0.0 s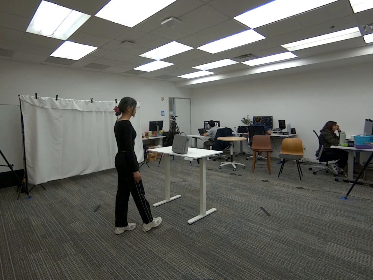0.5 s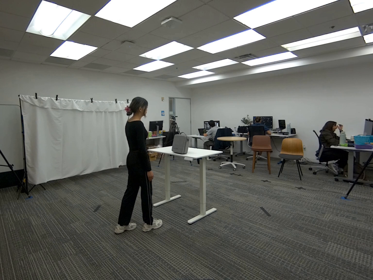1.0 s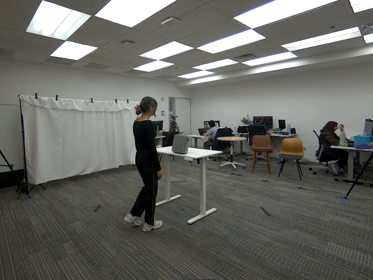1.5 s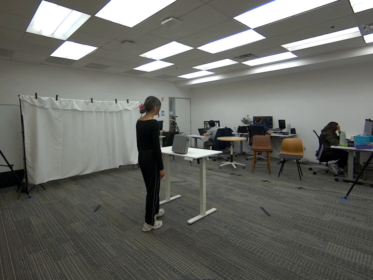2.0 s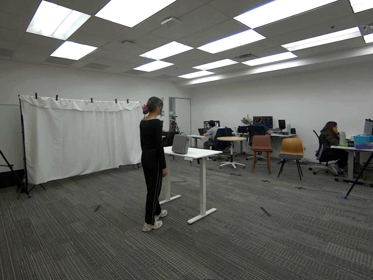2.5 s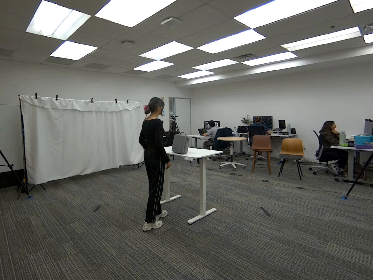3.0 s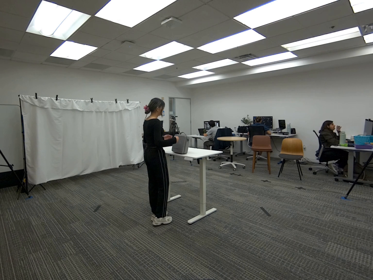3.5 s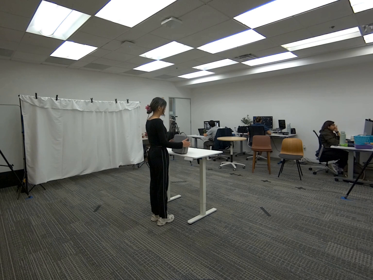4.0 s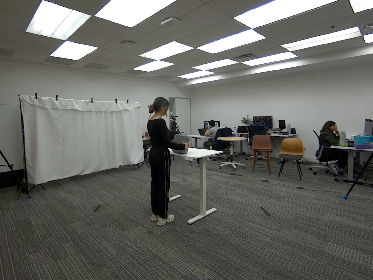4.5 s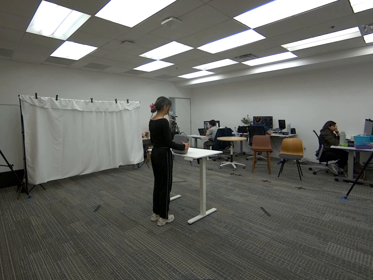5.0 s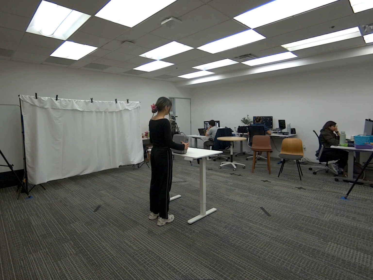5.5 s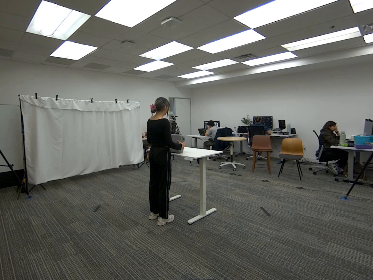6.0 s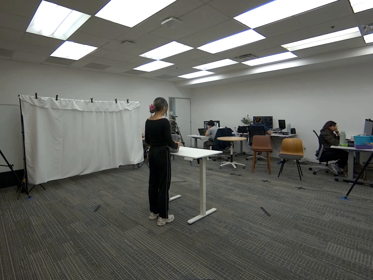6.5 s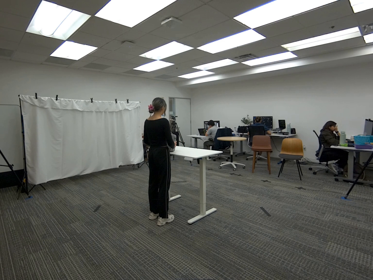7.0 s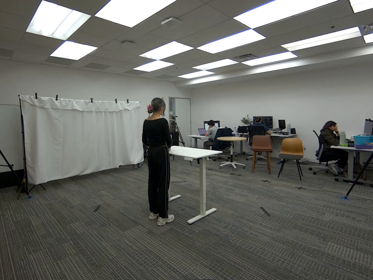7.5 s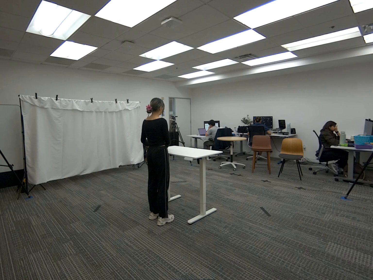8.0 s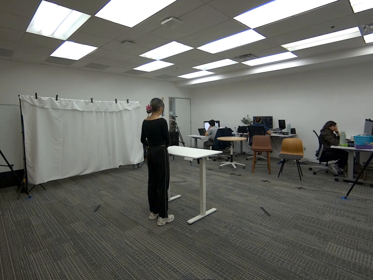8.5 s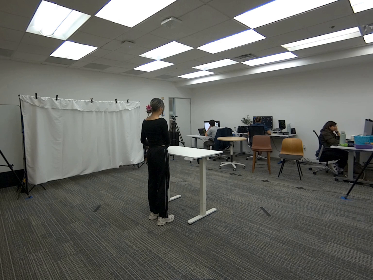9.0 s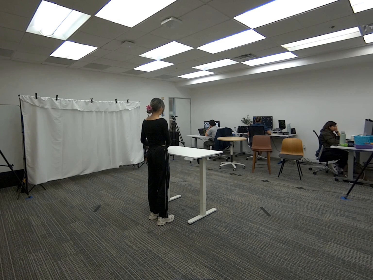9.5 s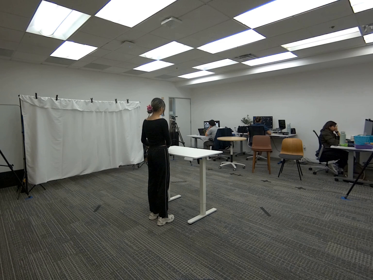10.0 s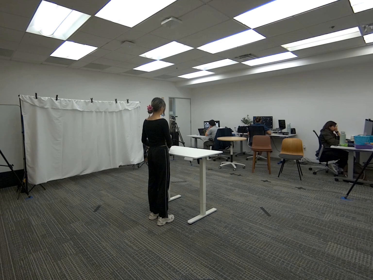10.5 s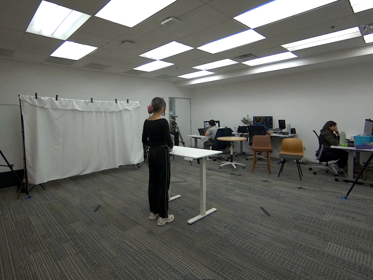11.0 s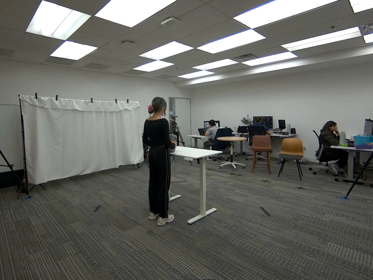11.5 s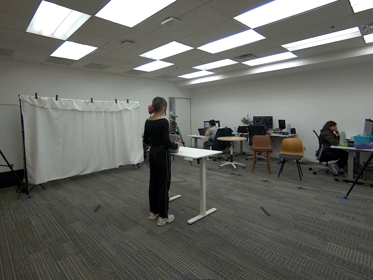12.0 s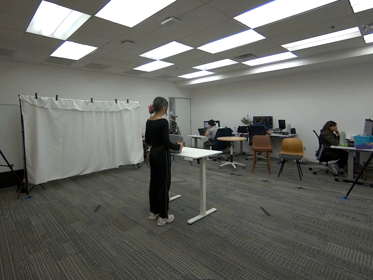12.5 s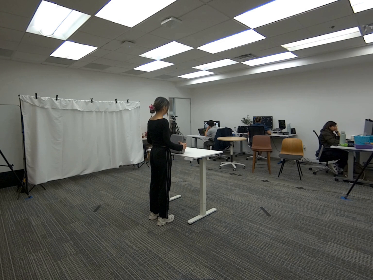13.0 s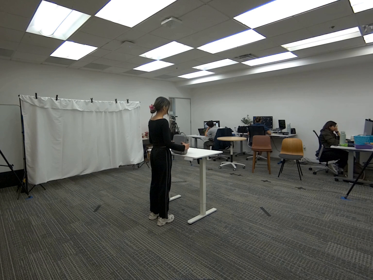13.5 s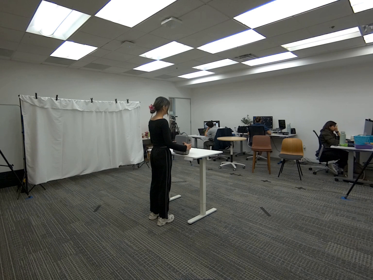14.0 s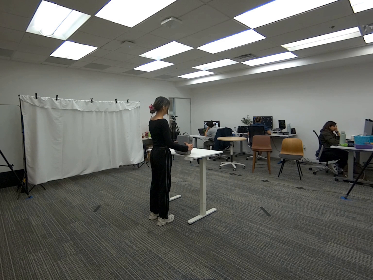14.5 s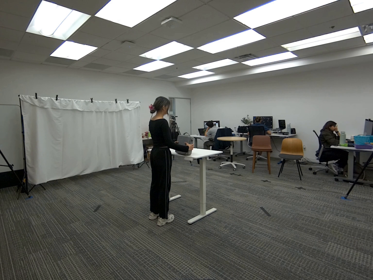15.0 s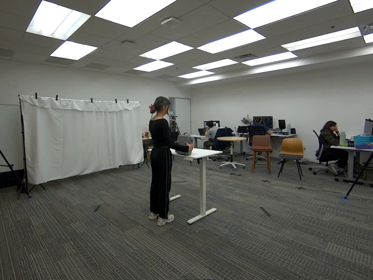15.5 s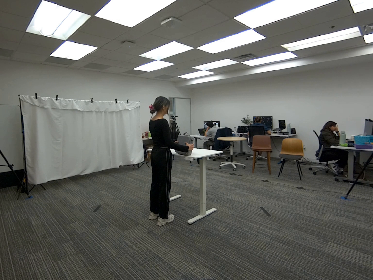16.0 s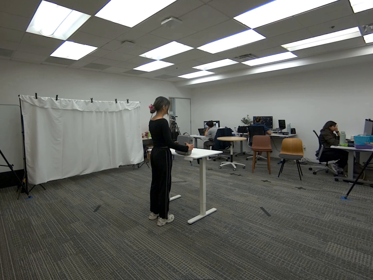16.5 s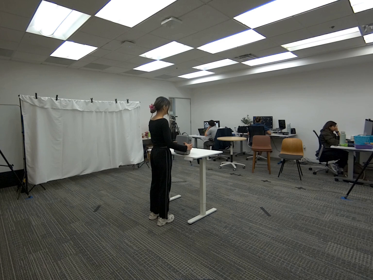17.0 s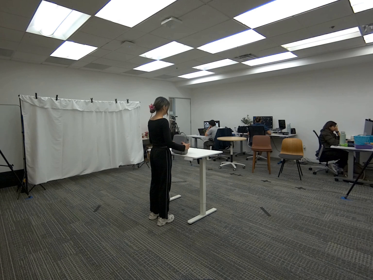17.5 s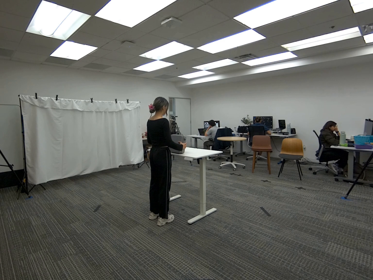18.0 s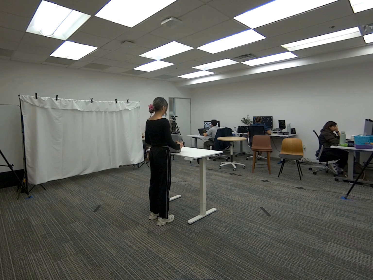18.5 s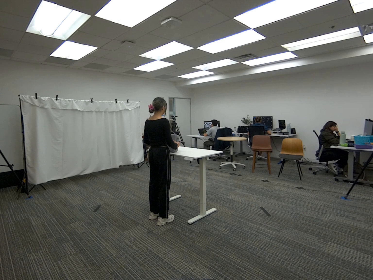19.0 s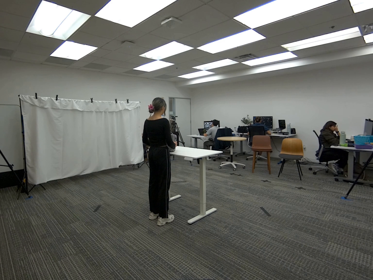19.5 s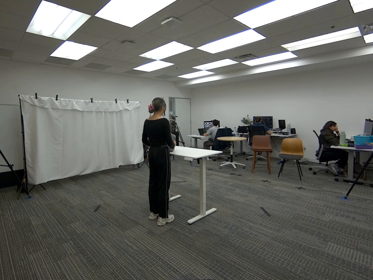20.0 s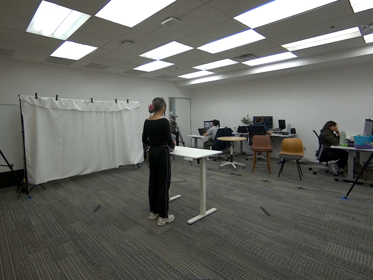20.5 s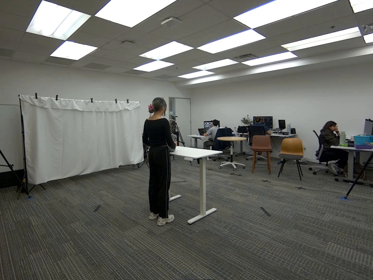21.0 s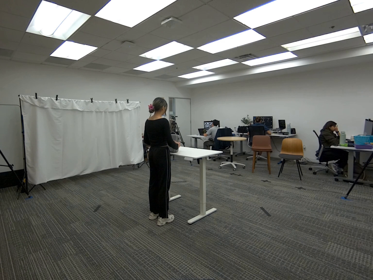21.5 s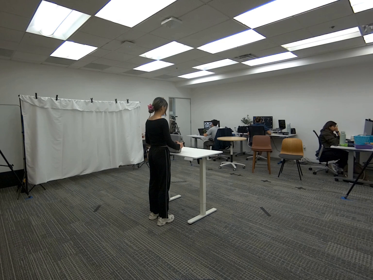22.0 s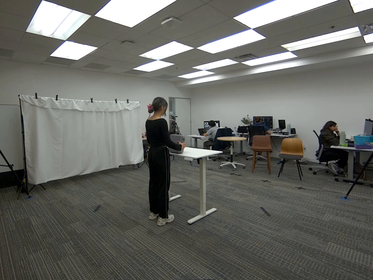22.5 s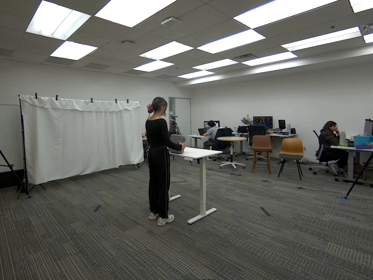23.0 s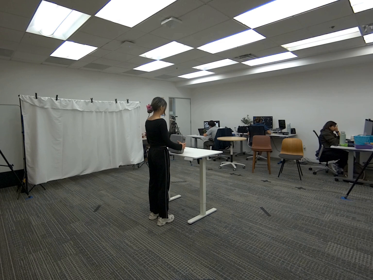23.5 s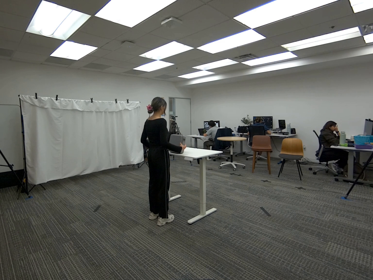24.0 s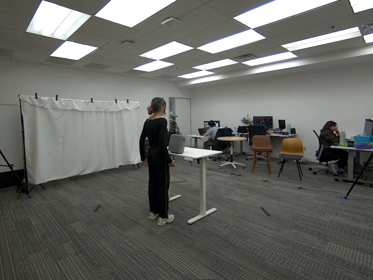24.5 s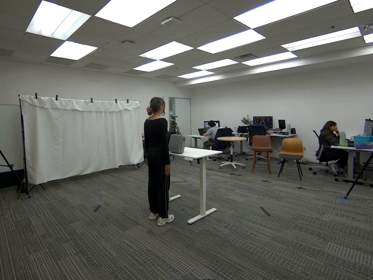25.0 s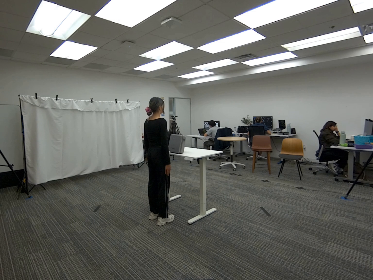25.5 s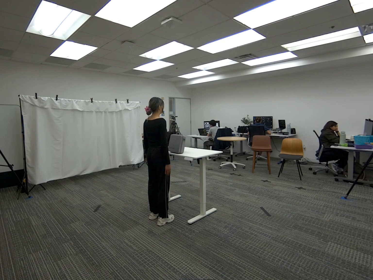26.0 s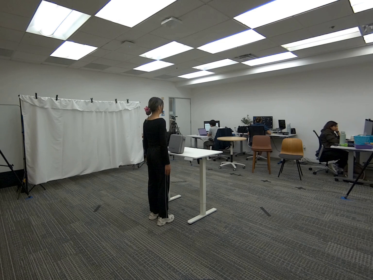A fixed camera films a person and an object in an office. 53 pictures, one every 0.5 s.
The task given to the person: Walk over to the gray case on top of the white desk. Use both hands to hold onto the case on the table, and slide the case side to side until end of sequence.
